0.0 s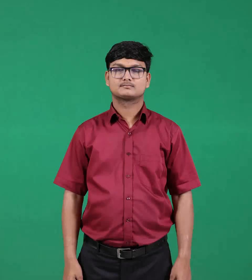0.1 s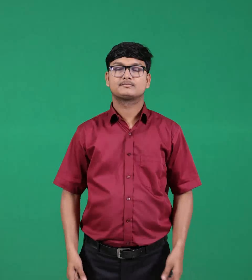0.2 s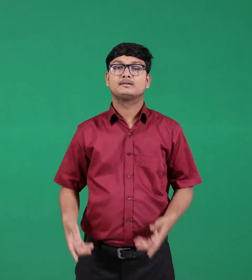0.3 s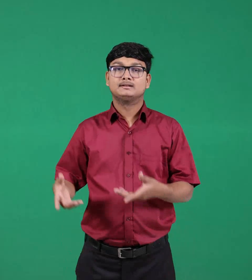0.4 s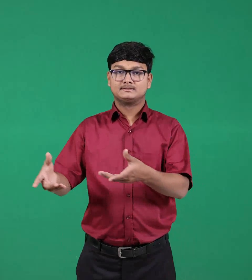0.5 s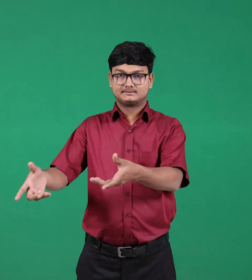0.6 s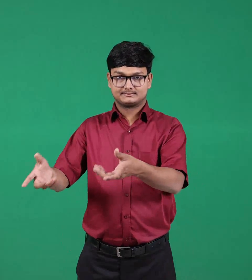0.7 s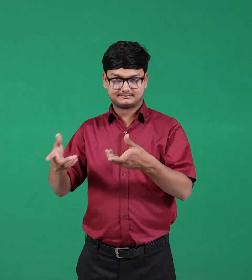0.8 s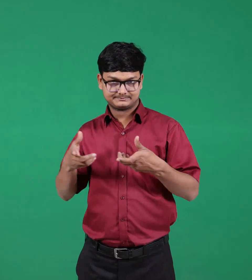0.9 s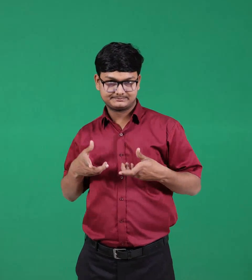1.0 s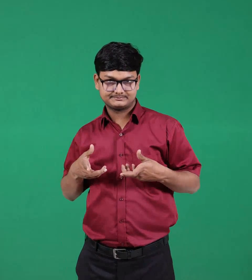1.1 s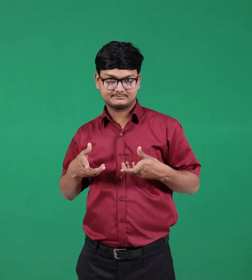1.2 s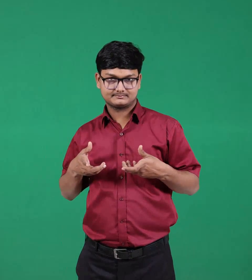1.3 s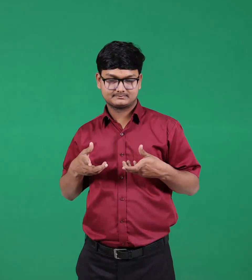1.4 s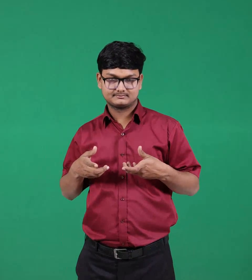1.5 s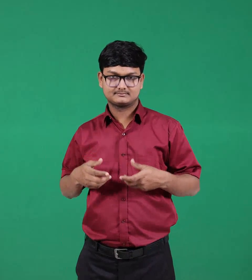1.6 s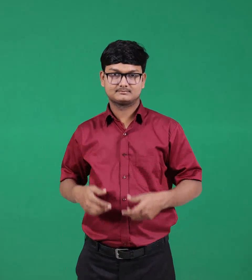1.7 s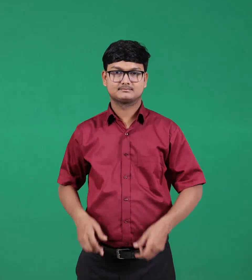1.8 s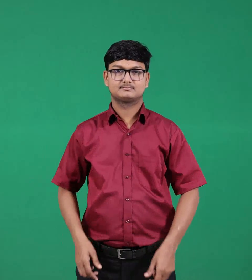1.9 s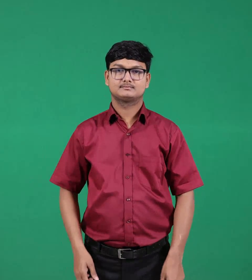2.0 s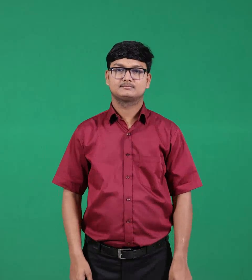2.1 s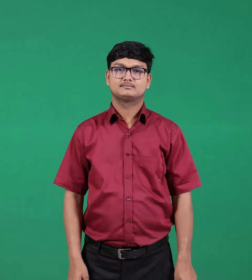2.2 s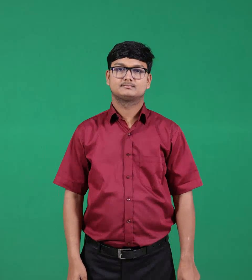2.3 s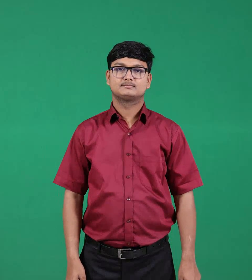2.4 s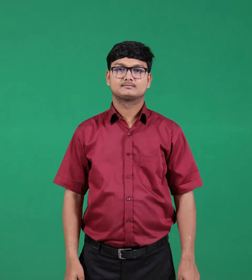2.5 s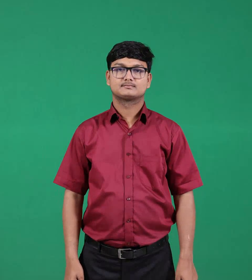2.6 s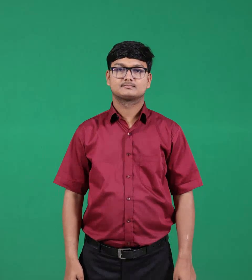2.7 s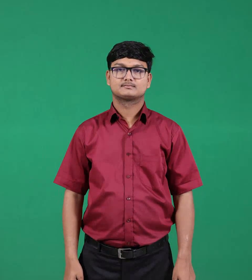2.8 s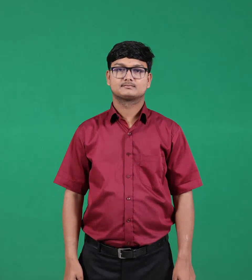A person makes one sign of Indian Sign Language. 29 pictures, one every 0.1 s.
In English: bring
